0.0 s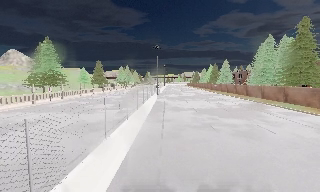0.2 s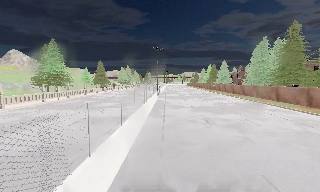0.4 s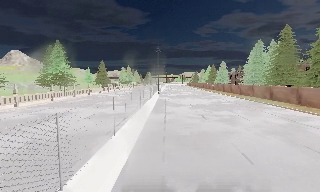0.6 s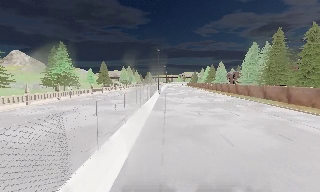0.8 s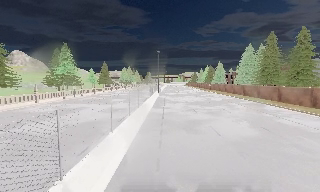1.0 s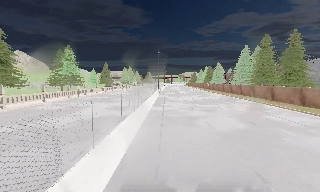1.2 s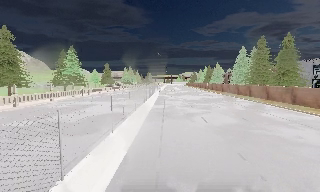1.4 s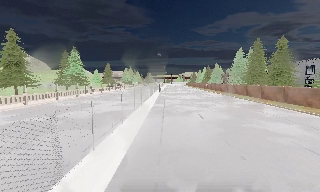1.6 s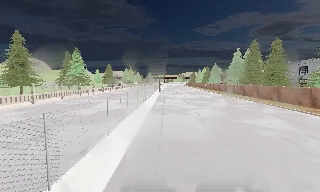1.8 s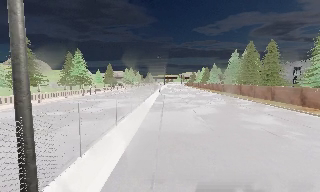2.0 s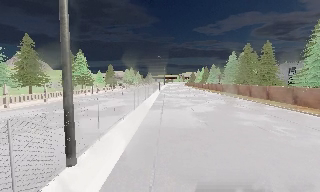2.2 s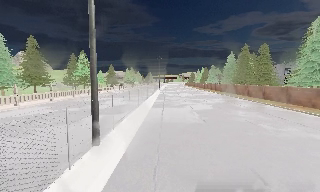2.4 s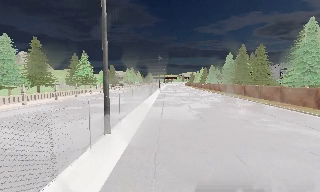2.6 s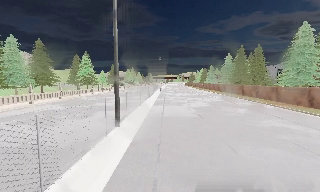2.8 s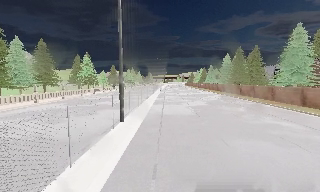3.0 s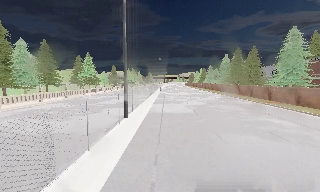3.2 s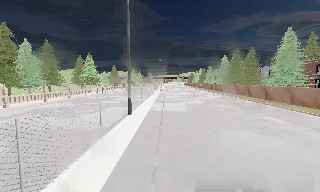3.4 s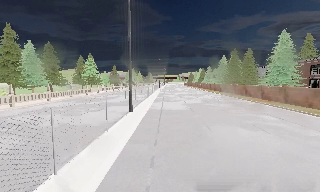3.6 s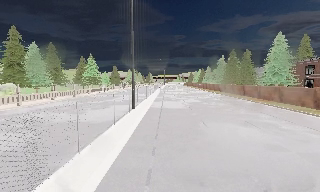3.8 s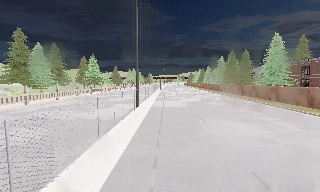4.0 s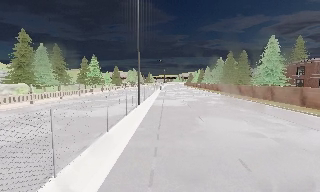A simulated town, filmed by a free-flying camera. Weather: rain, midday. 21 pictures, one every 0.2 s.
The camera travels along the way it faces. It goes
backward.
0.0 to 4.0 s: The camera travels backward, about 25 m, so what stands in front gets smaller. It loses speed.
The film runs backward here.
